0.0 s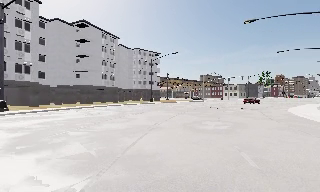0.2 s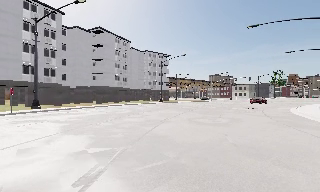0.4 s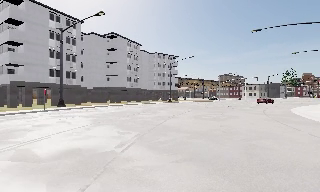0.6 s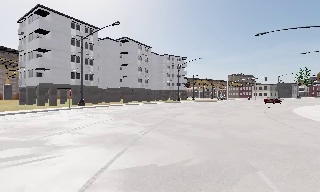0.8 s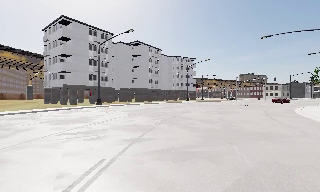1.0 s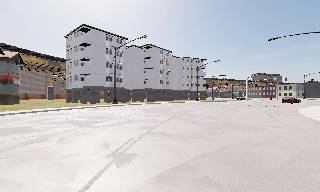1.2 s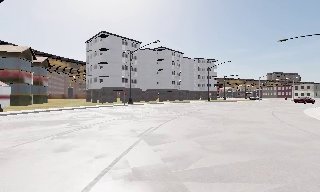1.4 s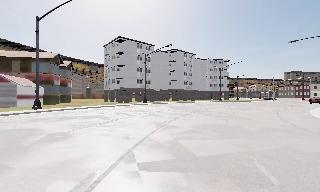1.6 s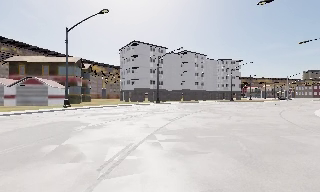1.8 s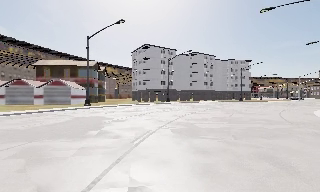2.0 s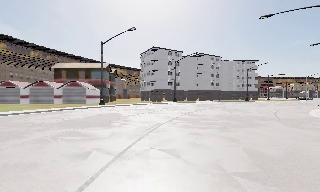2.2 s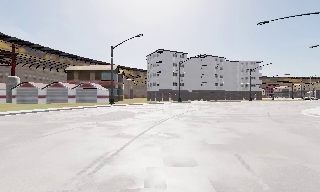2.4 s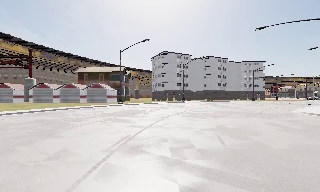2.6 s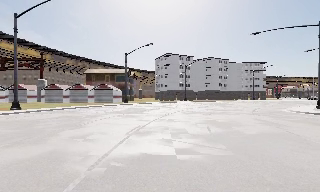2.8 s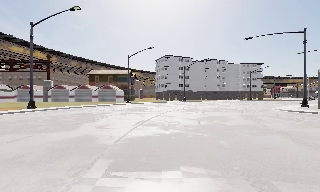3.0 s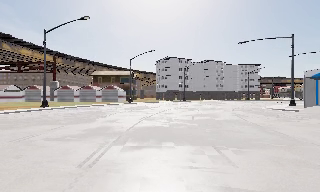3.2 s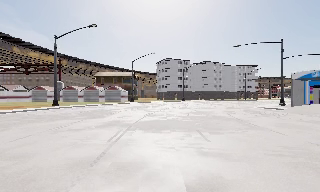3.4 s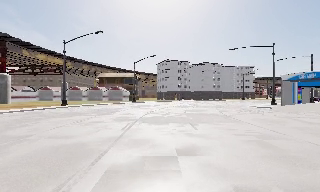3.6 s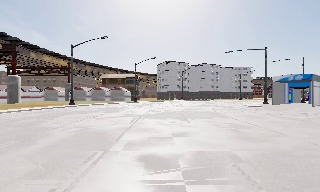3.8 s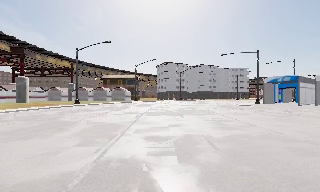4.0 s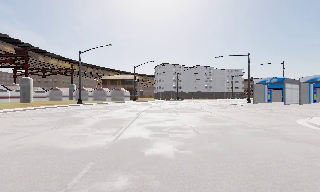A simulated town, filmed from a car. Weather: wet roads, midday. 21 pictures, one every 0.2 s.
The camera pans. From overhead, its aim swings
counterclockwise.
The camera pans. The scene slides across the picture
to the right.
0.0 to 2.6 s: The camera pans to its left, which is counterclockwise from overhead, by about 40 degrees. It travels backward, about 25 m.
2.6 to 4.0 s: The camera travels backward, about 14 m, so what stands in front gets smaller.
The film runs backward here.
